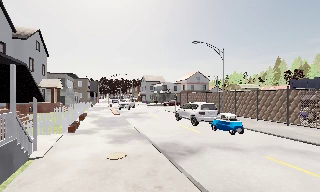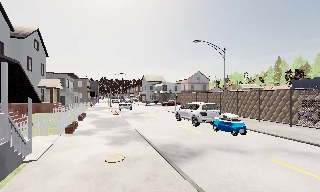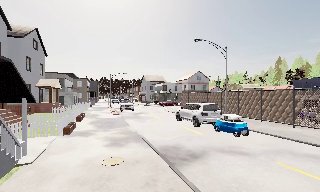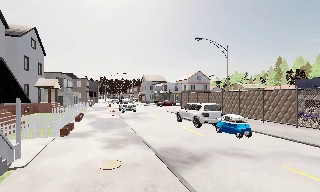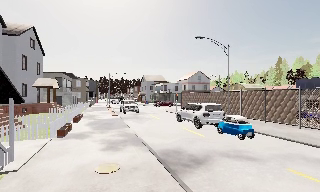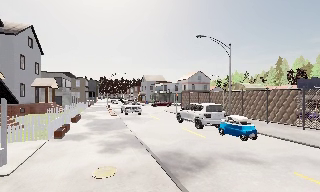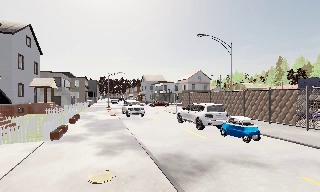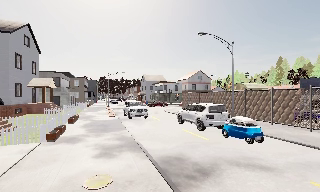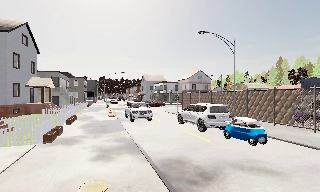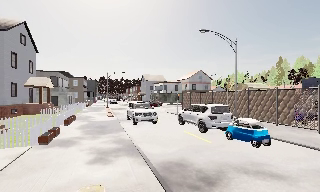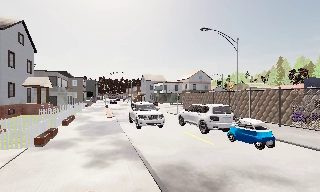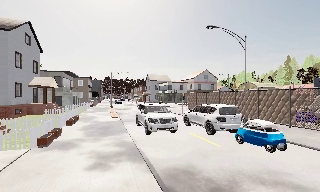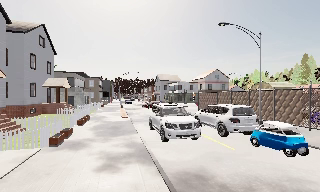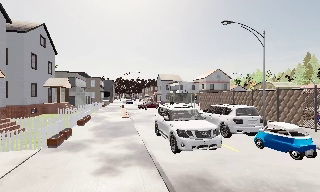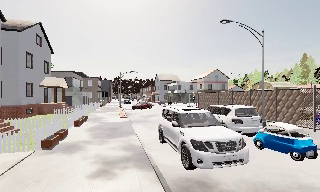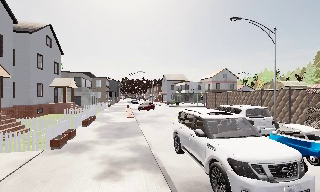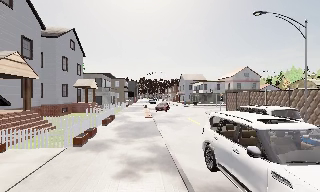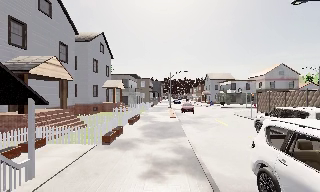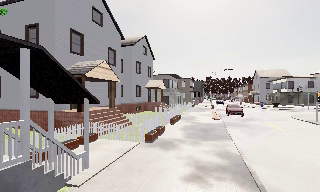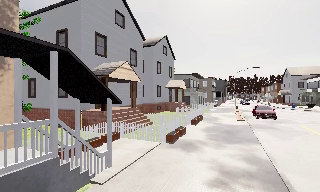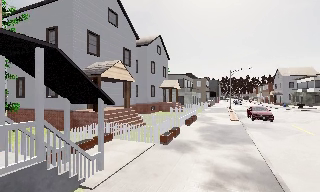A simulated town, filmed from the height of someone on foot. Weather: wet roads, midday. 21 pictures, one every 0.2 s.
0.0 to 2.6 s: The camera travels forward, about 3.5 m, so what stands in front looms larger.
2.6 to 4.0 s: The camera swings to its left by about 35 degrees, and the scene slides to the right. It travels forward, about 1 m.
The film runs forward here.
